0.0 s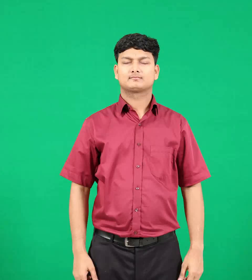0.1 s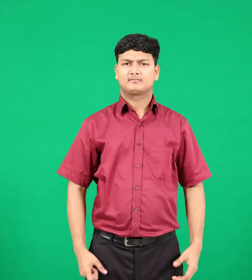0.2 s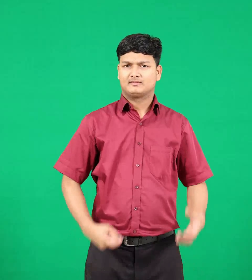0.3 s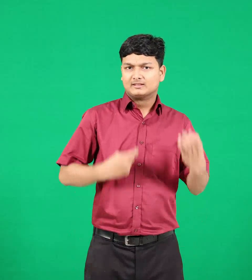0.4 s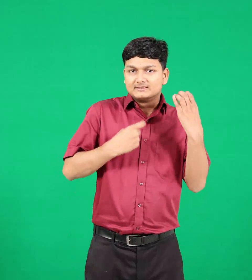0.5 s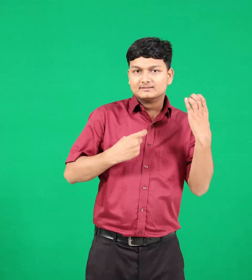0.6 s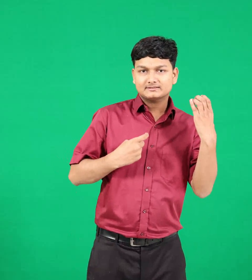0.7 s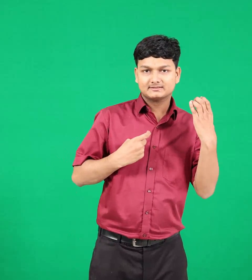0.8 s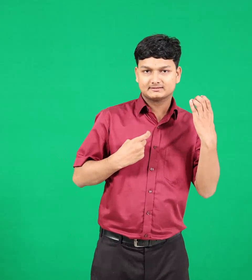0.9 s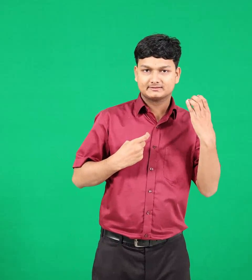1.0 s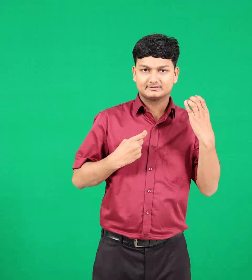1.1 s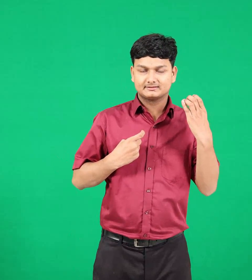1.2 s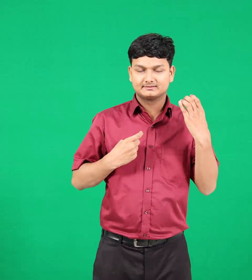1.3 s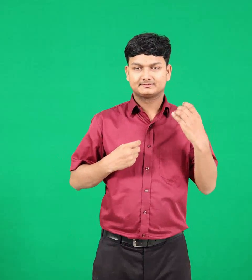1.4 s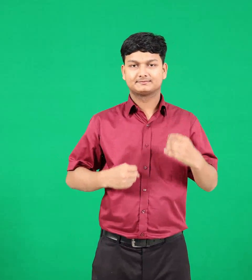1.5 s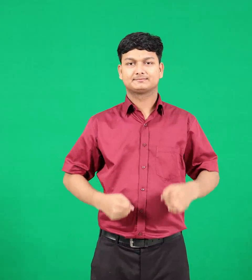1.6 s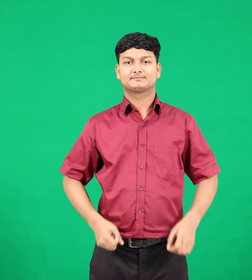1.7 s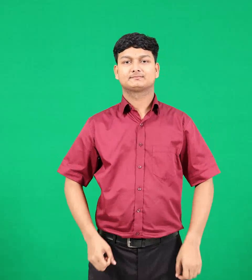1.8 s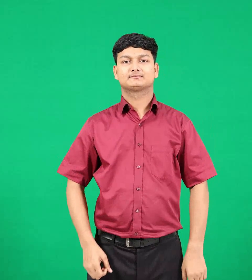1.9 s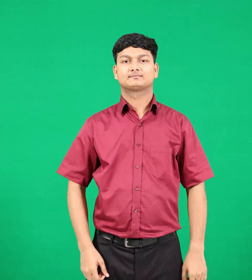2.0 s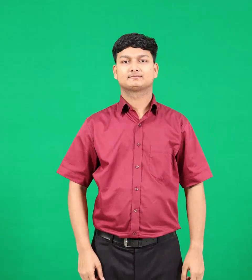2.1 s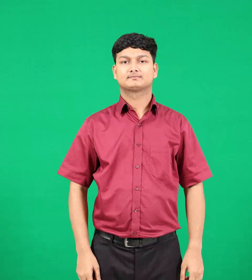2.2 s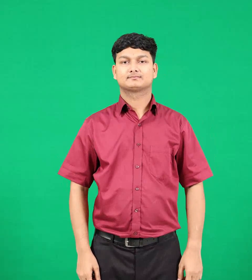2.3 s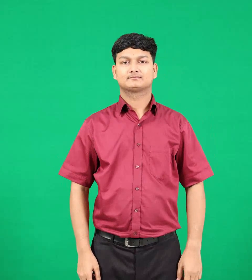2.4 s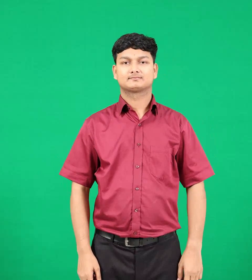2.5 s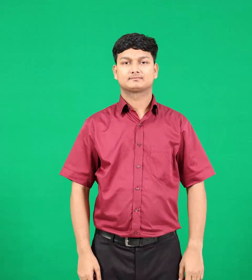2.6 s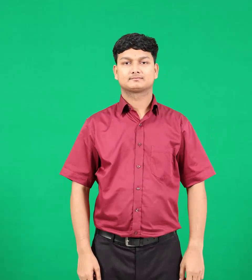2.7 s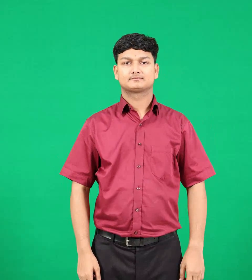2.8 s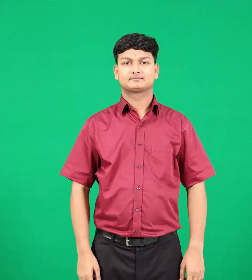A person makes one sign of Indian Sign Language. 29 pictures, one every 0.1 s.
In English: army
